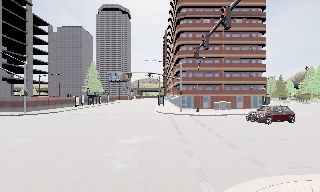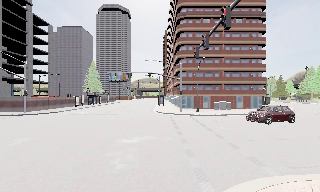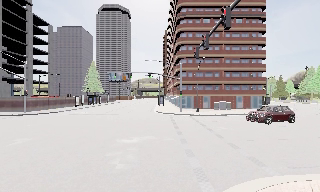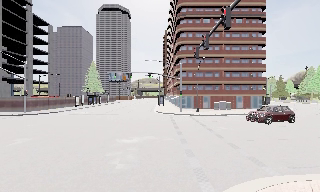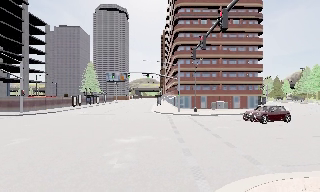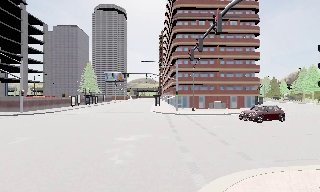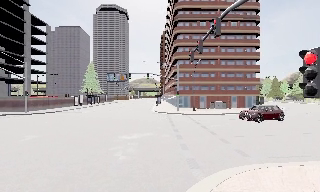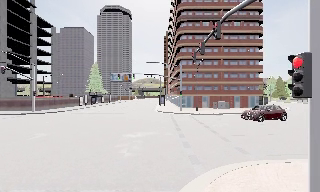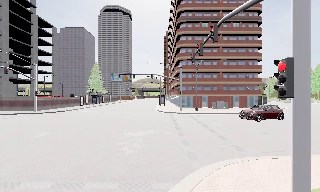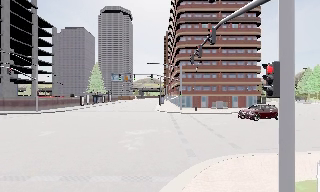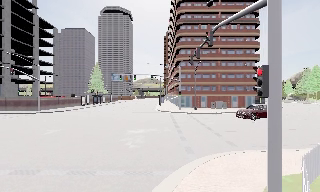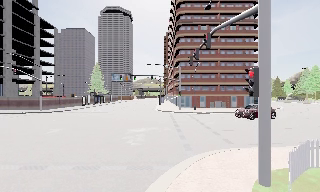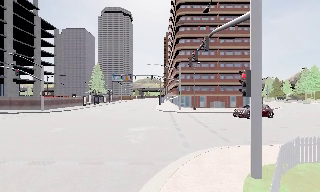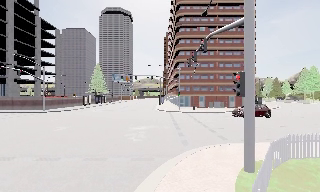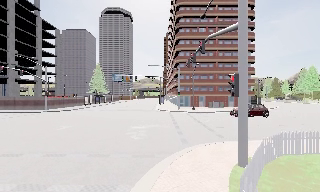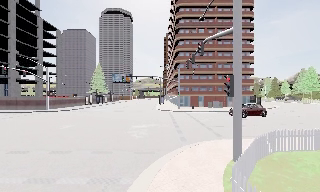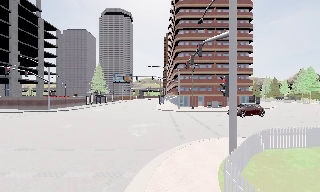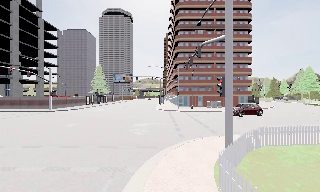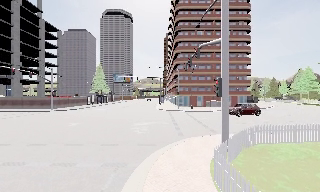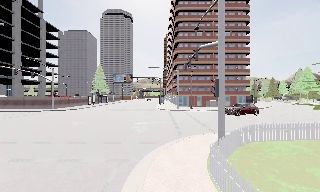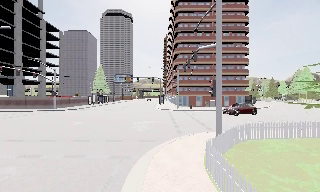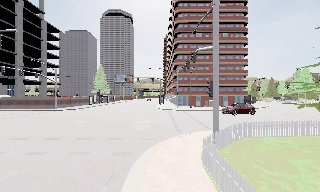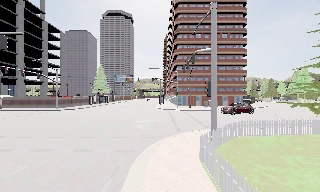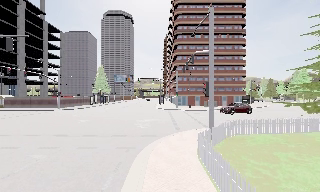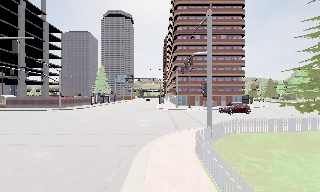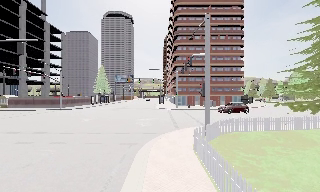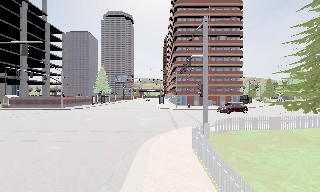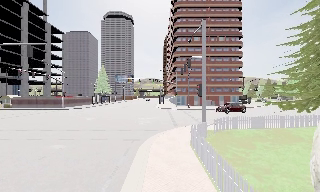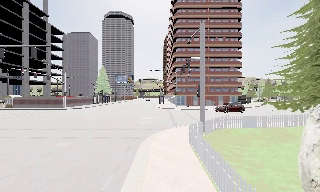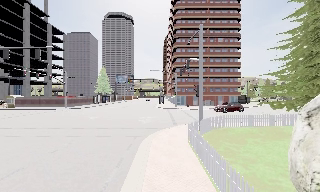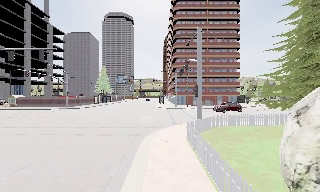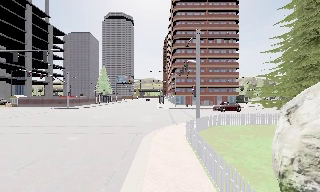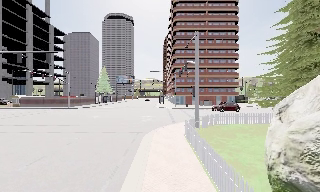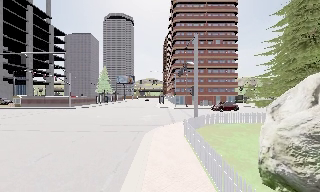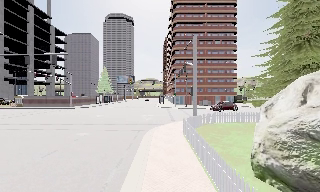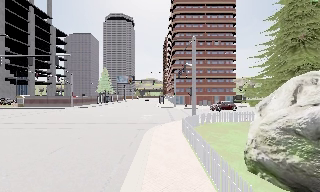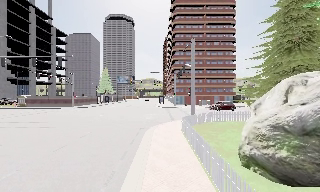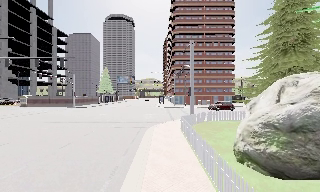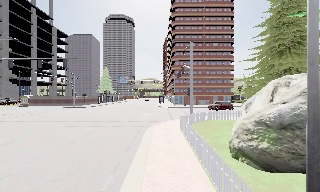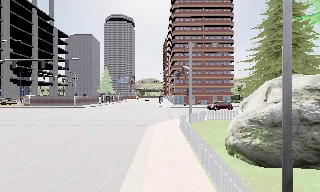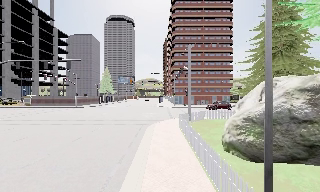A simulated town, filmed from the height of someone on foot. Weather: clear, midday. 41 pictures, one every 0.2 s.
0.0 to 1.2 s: The camera travels backward, about 1 m, so what stands in front gets smaller. It gains speed.
1.2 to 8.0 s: The camera travels backward, about 13 m, so what stands in front gets smaller.
The film runs backward here.
